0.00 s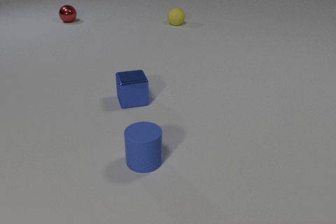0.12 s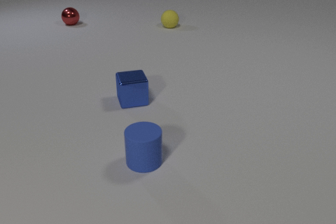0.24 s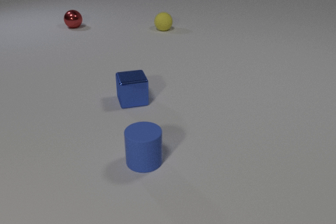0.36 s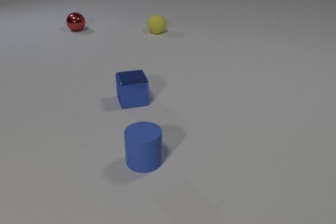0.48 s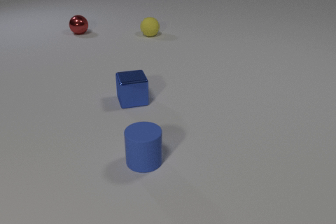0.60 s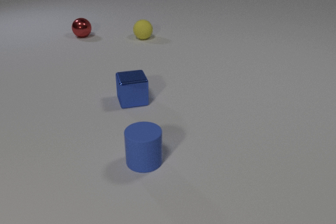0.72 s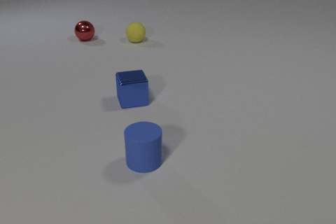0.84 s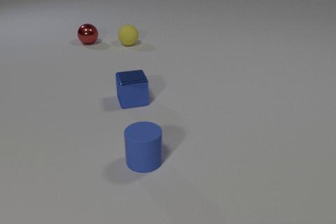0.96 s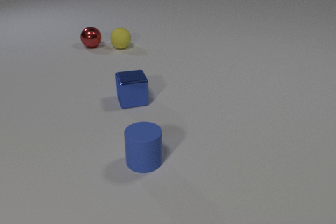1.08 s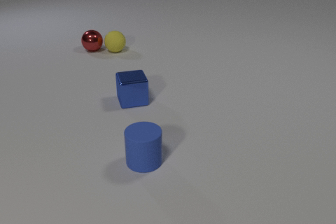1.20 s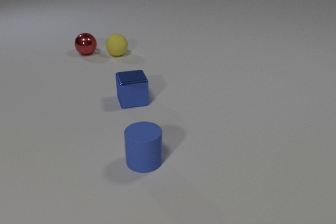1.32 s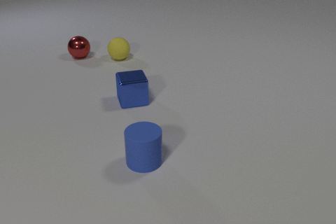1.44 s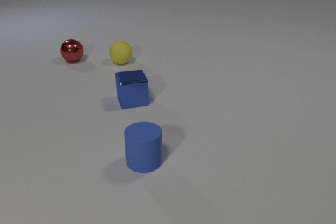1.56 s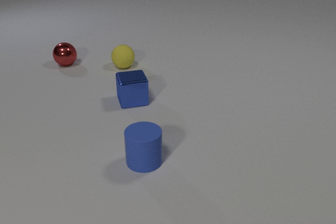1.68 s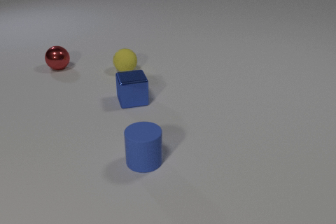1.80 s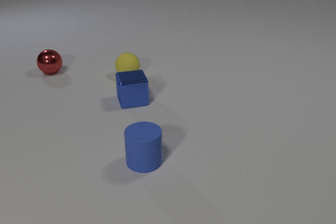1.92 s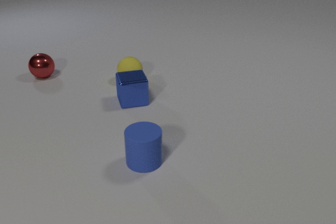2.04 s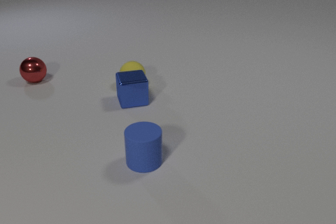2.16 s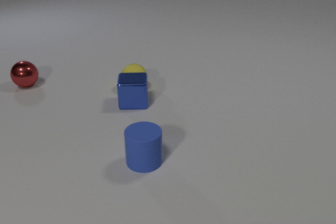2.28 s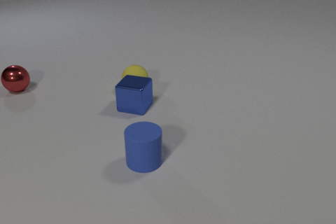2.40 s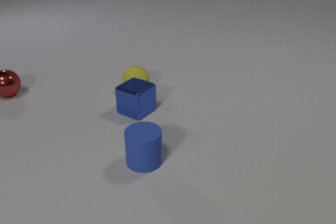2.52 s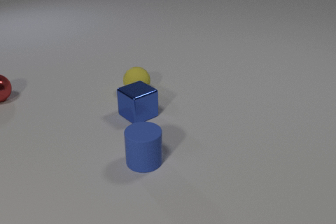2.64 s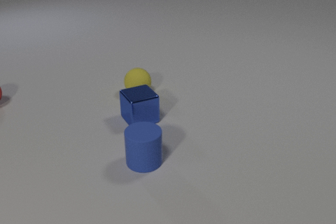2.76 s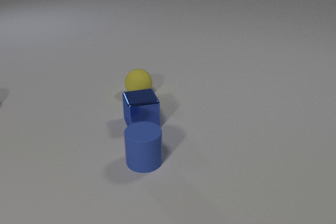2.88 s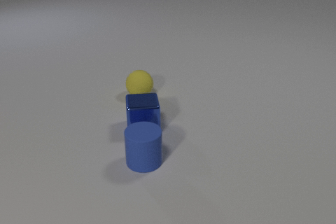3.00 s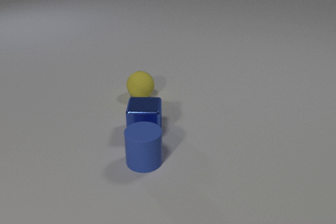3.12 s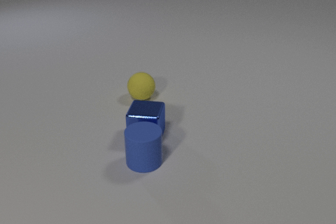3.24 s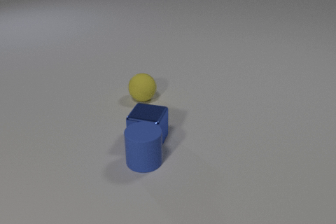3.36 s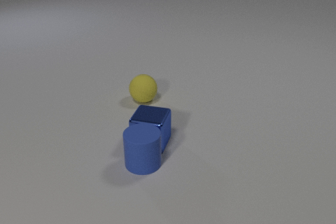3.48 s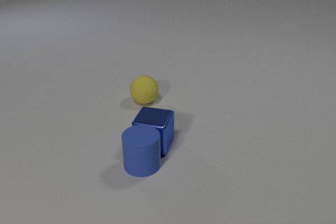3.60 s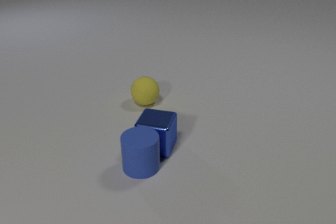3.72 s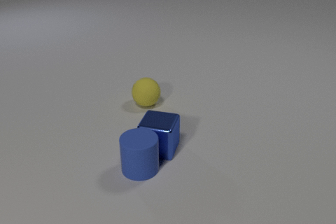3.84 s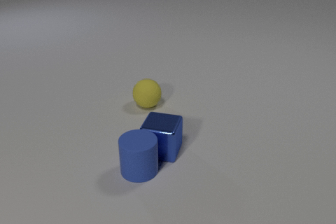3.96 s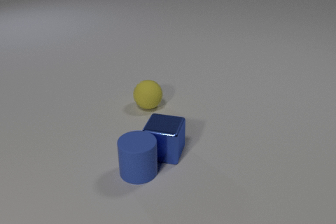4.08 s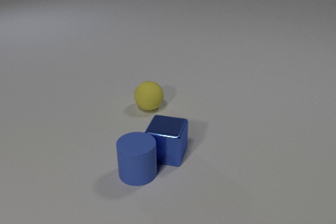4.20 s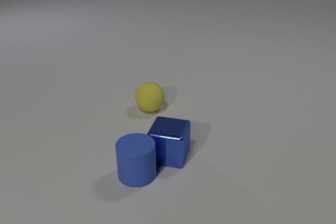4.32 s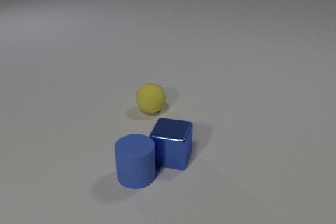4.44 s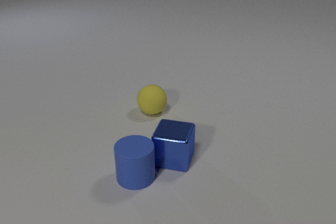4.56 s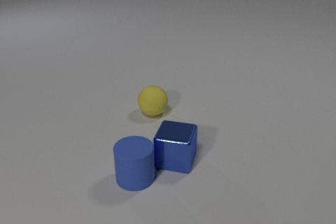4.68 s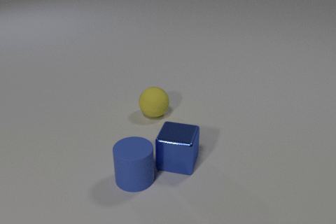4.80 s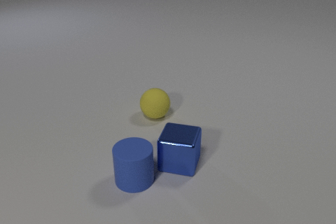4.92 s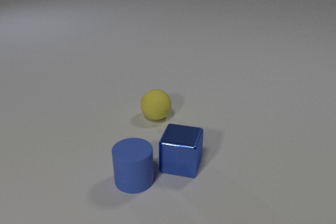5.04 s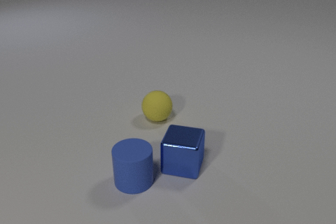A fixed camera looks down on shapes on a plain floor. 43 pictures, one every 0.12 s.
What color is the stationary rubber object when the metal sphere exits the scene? blue.
What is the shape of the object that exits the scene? sphere.
Are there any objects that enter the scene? no.
0.00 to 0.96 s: The yellow rubber sphere rolls toward the camera and to the left. The red metal sphere rolls toward the camera.
0.96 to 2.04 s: The yellow rubber sphere rolls toward the camera. The red metal sphere rolls toward the camera and to the left. The yellow rubber sphere and the red metal sphere collide.
2.04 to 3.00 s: The yellow rubber sphere rolls toward the camera. The red metal sphere rolls to the left and toward the camera, leaves at the left edge. The blue metal cube slides toward the camera, spins clockwise seen from above by about 105 degrees, its near face sliding to the left. The yellow rubber sphere and the blue metal cube collide.
3.00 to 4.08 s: The yellow rubber sphere rolls toward the camera. The blue metal cube slides toward the camera and to the right. The blue rubber cylinder slides toward the camera. The blue metal cube and the blue rubber cylinder collide.
4.08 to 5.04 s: The yellow rubber sphere rolls toward the camera. The blue metal cube slides toward the camera and to the right. The blue rubber cylinder slides toward the camera.
